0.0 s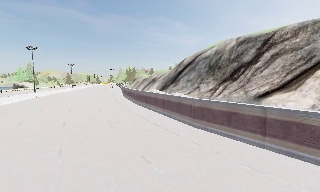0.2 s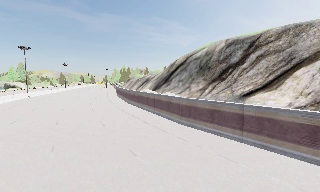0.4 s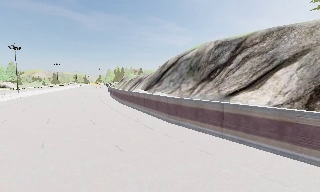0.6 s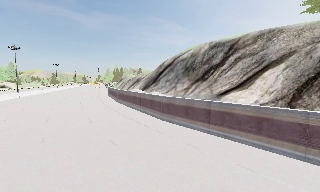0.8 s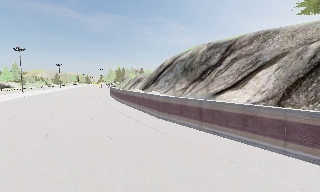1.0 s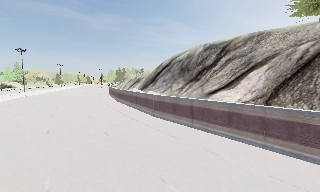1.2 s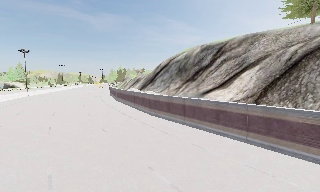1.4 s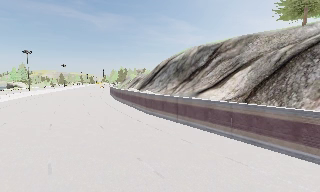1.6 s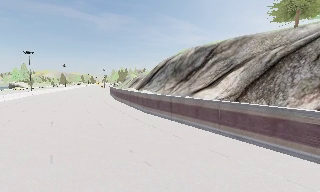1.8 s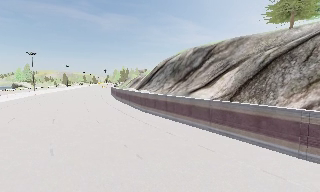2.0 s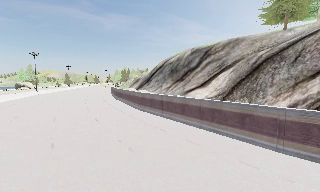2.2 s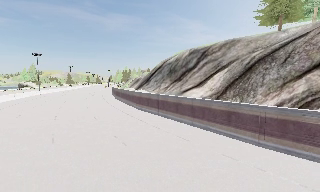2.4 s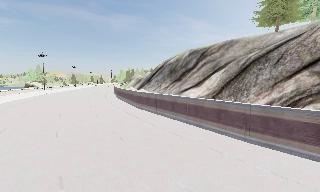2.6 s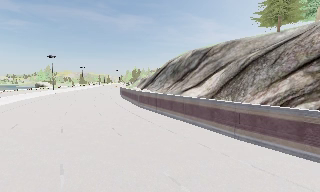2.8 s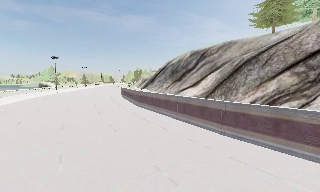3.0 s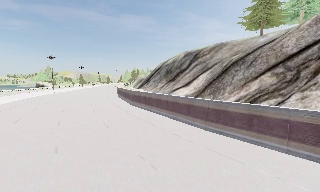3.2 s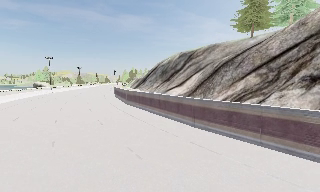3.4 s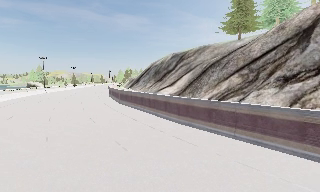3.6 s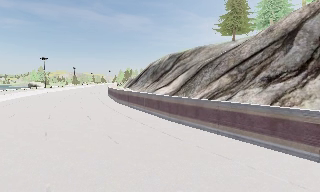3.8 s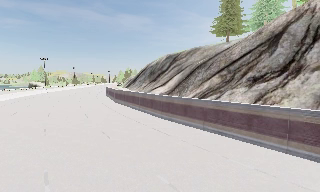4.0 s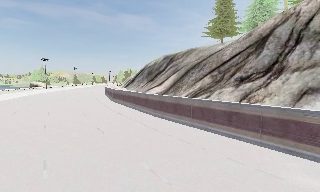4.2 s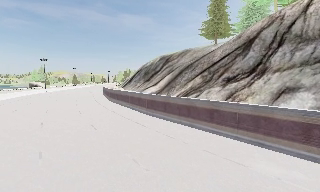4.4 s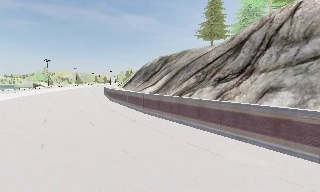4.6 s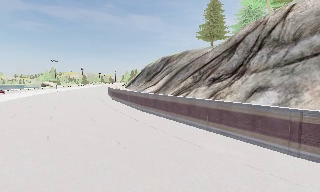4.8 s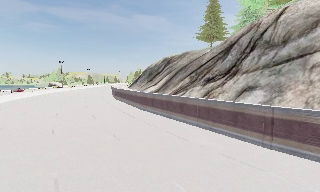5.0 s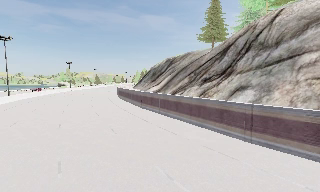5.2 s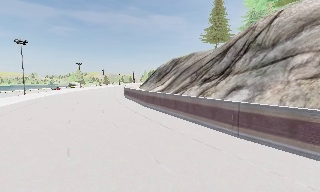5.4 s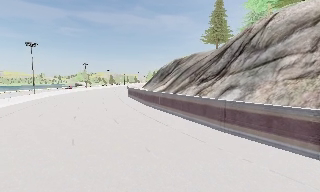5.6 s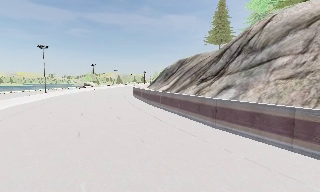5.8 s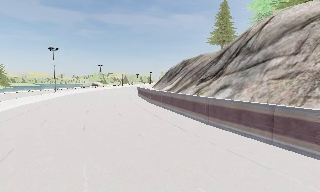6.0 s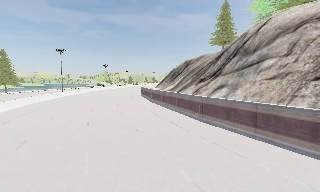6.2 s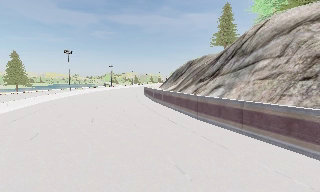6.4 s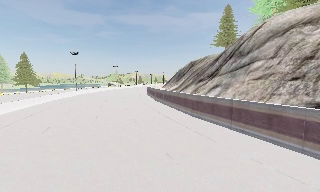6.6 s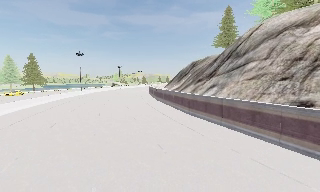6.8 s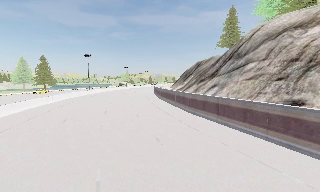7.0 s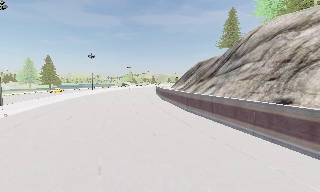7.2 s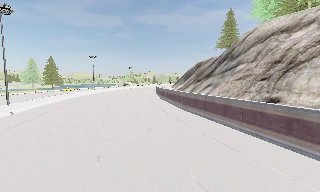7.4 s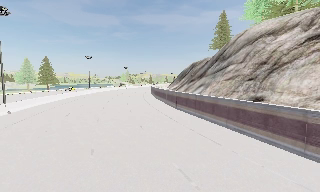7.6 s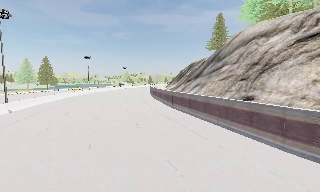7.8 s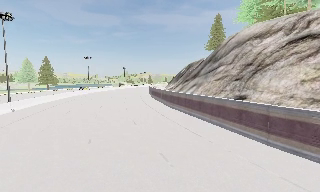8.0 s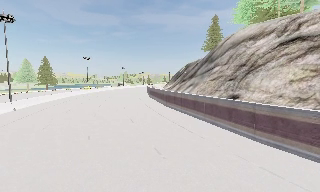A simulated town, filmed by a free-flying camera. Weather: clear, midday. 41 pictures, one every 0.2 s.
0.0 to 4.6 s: The camera travels backward and to its right, about 25 m, so what stands in front gets smaller.
4.6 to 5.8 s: The camera pans to its left, which is counterclockwise from overhead, by about 15 degrees. It travels backward and to its right, about 9 m, so what stands in front gets smaller.
5.8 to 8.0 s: The camera travels backward and to its right, about 12 m, so what stands in front gets smaller. It loses speed.
The film runs backward here.
